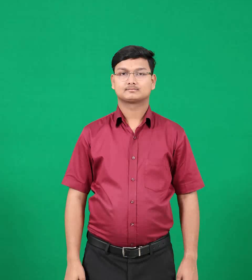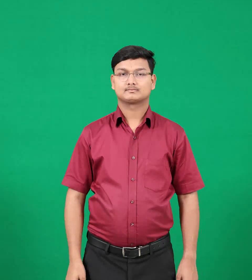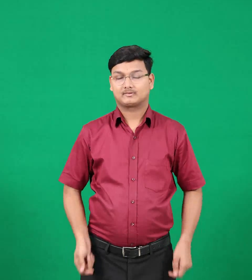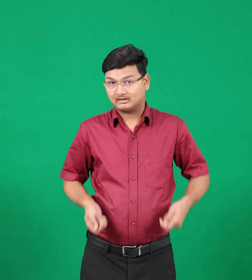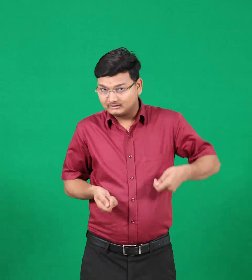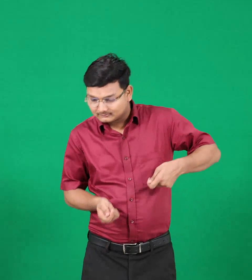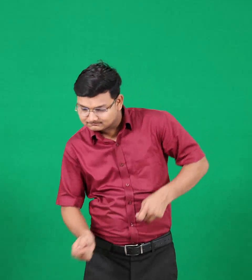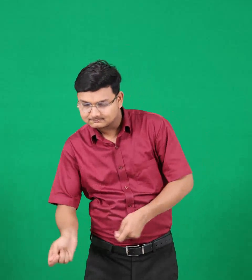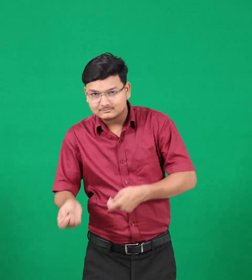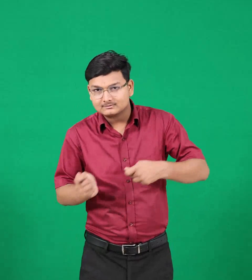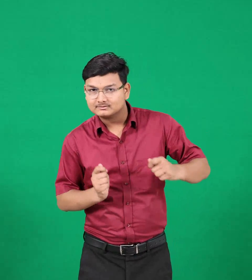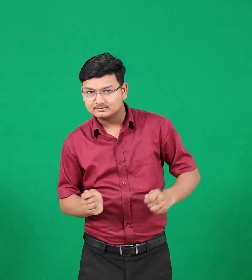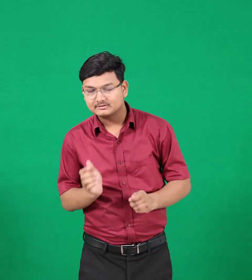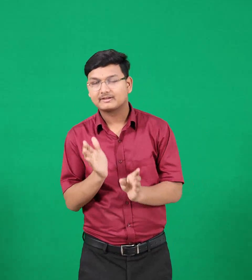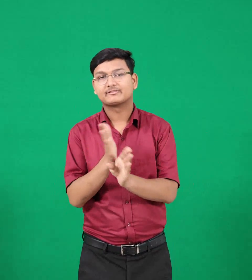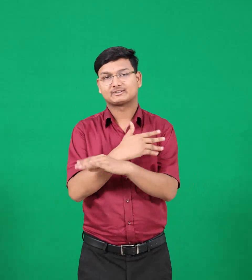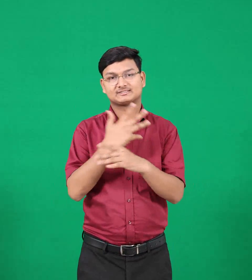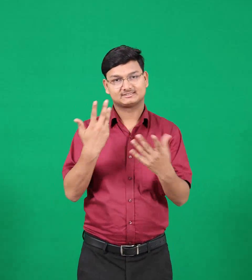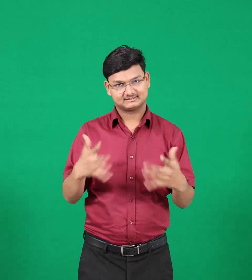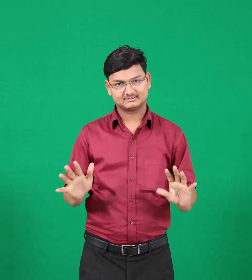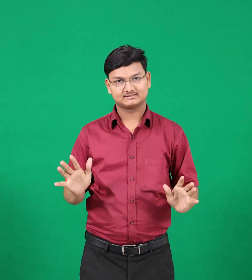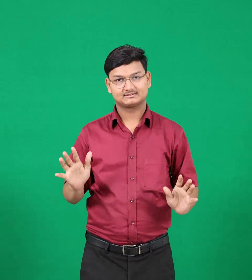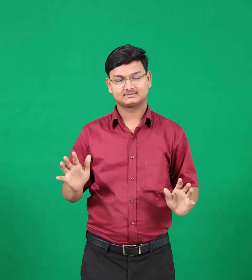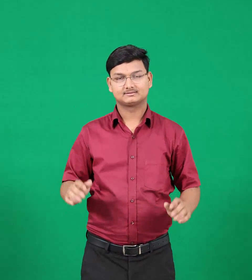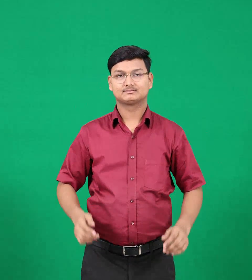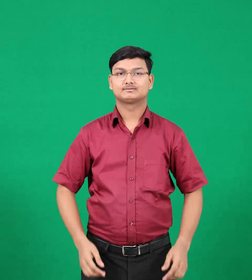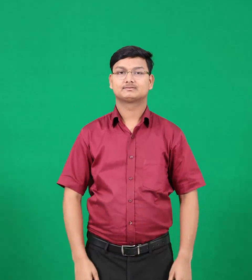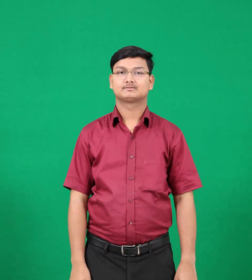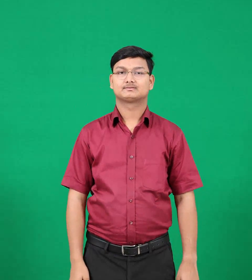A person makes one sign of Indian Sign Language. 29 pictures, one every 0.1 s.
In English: dug
